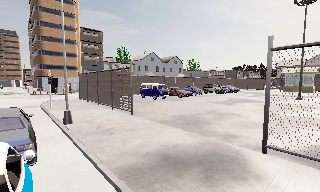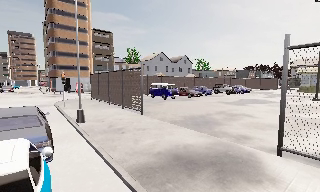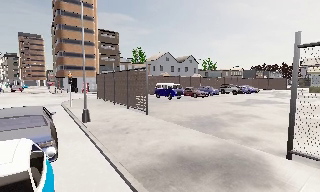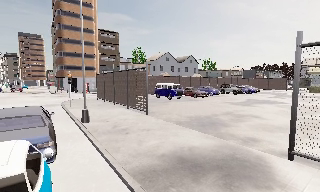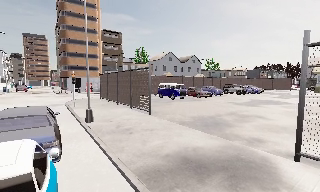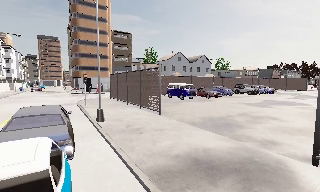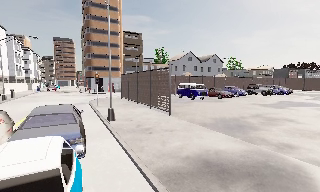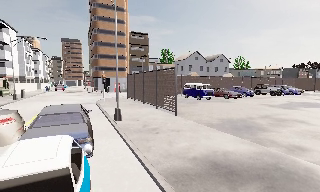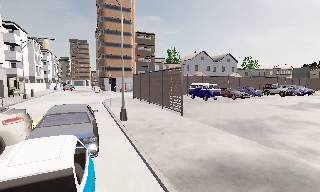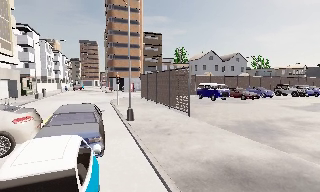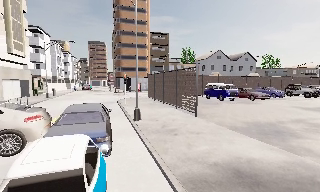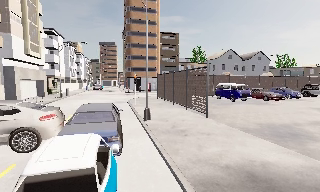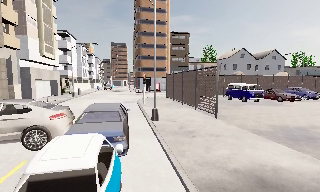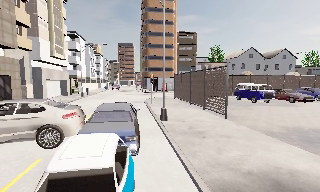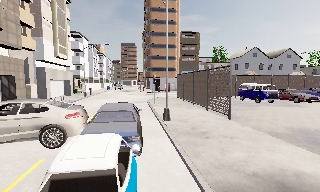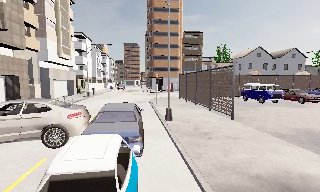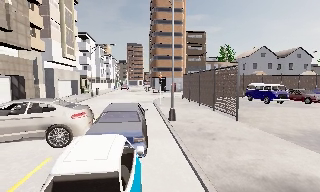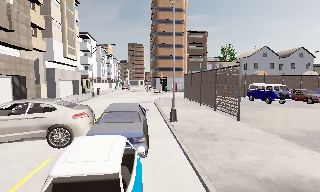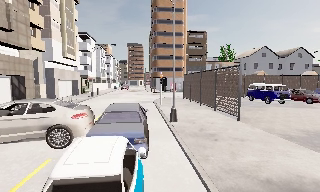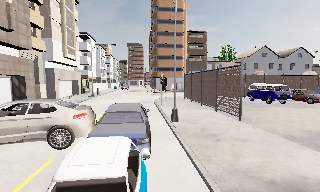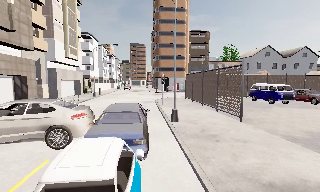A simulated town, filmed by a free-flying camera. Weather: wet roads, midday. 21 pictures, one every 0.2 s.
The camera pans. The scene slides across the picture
to the right.
The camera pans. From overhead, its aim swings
counterclockwise.
0.0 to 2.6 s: The camera swings to its left by about 30 degrees, and the scene slides to the right.
2.6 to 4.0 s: The camera shifts only a little, or ends up much as it began.
The film runs forward here.
